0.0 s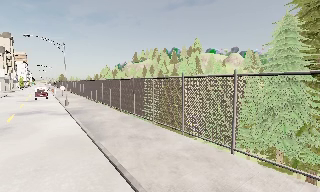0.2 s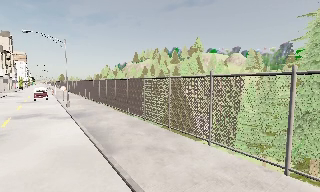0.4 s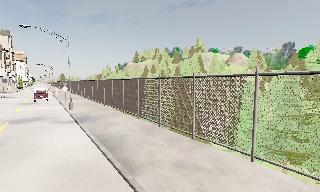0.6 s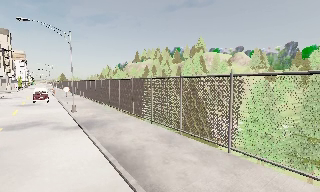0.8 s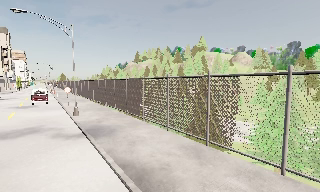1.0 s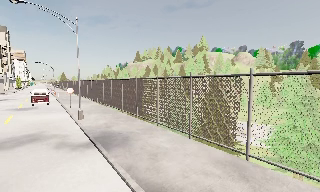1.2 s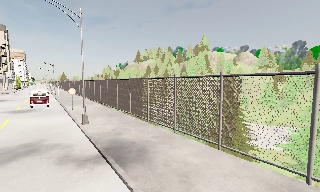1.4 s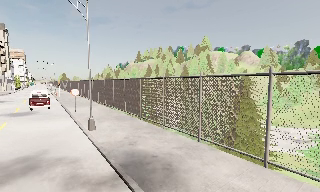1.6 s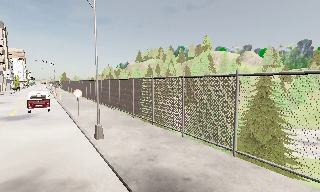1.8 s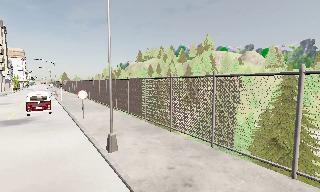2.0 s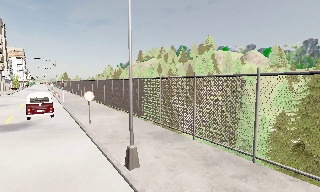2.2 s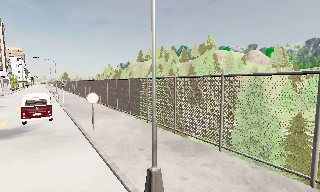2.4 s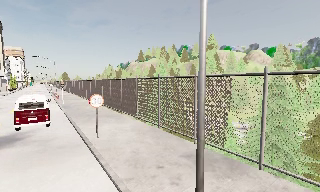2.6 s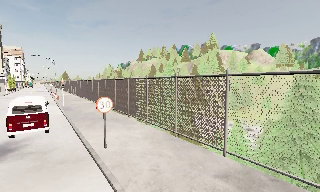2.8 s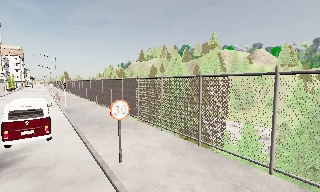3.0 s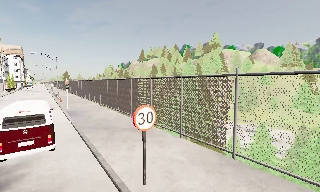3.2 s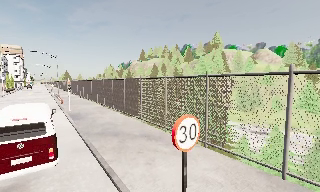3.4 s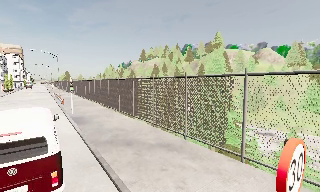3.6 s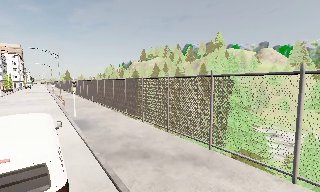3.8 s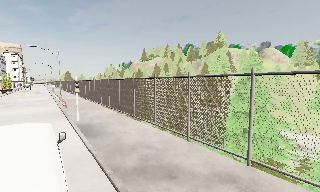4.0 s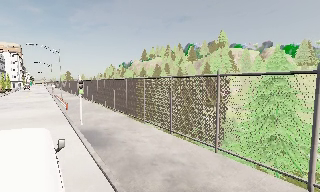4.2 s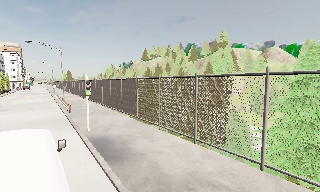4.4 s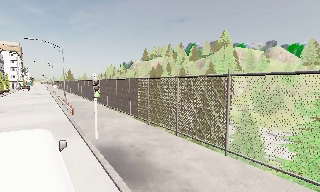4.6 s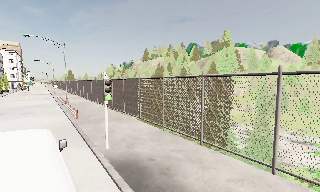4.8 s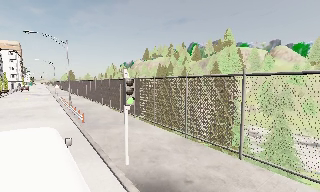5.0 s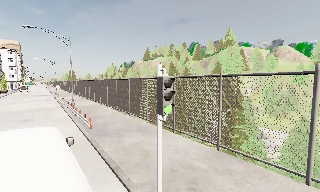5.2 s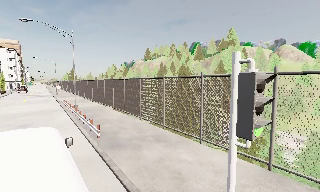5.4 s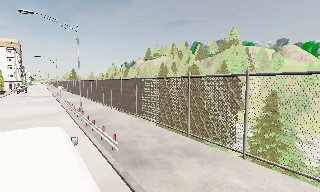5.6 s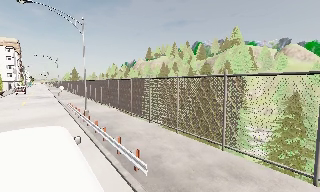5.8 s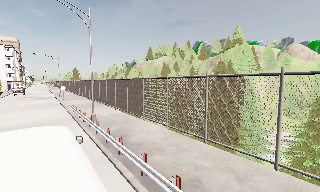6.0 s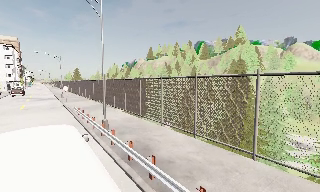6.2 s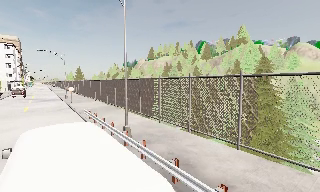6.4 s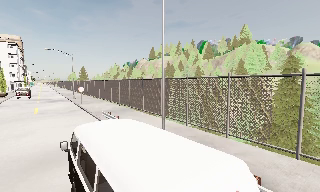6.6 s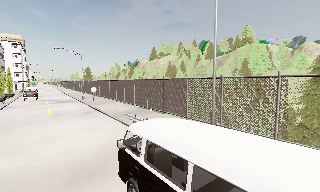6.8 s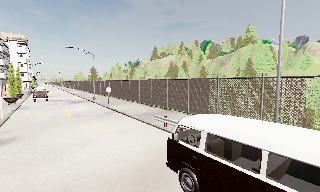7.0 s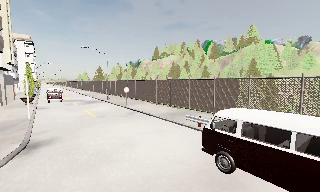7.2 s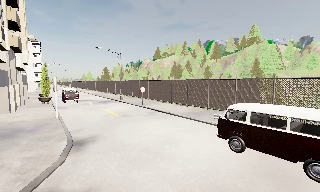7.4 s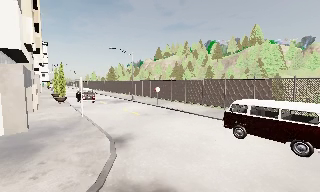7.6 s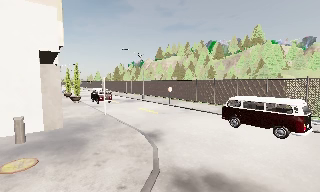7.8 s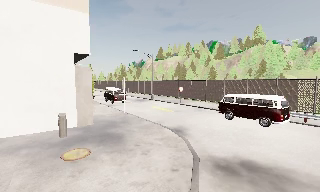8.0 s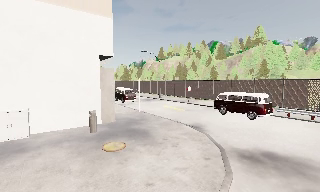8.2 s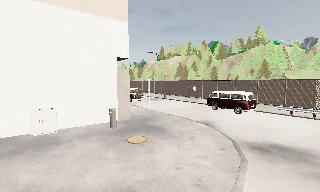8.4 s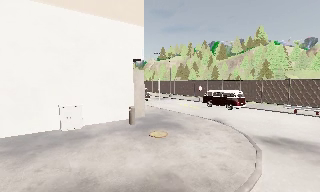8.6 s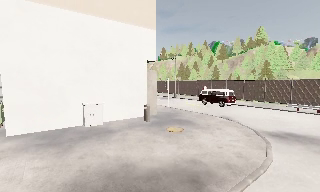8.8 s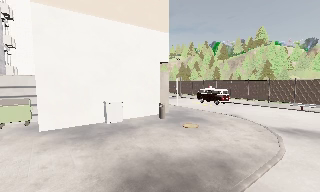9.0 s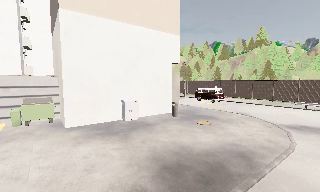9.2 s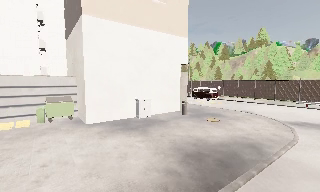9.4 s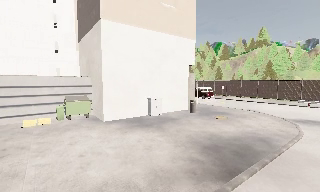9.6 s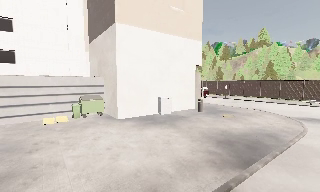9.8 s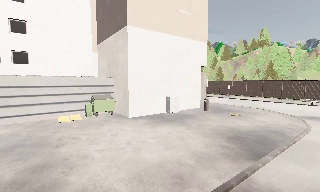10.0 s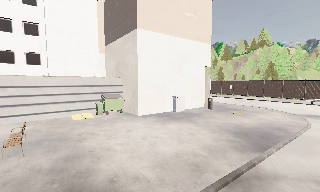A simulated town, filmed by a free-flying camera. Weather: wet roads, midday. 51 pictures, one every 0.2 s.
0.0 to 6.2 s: The camera travels forward and to its left, about 50 m, so what stands in front looms larger.
6.2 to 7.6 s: The camera travels to its left, about 13 m, so close, fixed things drift to the right.
7.6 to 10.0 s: The camera travels to its left and backward, about 15 m, so close, fixed things drift to the right.
The film runs forward here.
